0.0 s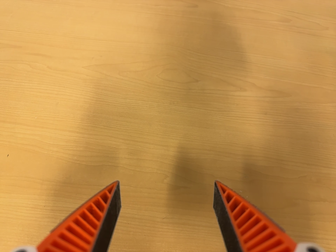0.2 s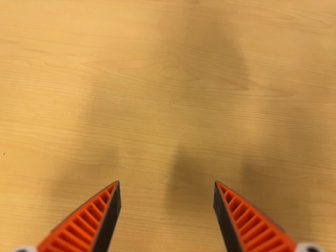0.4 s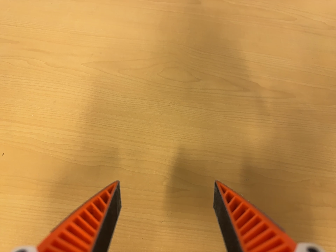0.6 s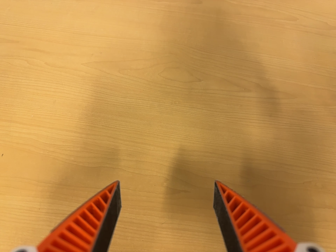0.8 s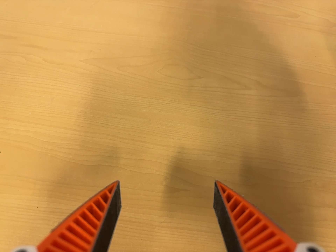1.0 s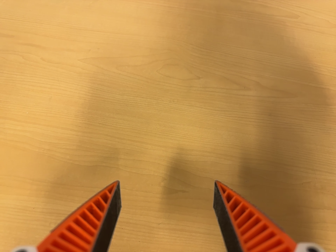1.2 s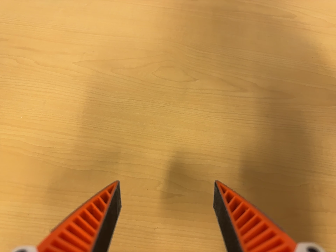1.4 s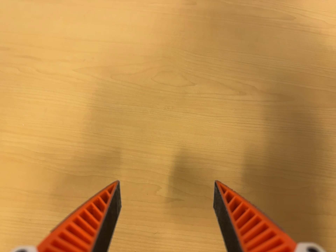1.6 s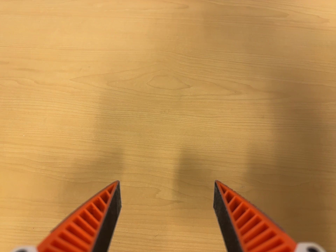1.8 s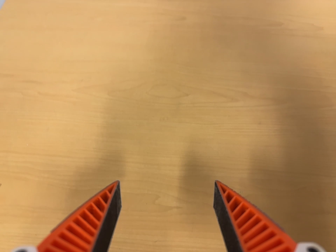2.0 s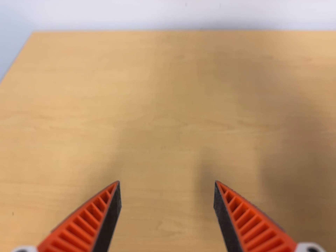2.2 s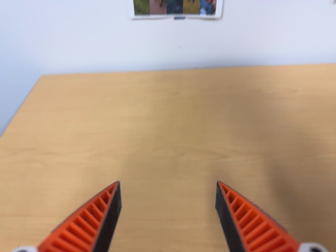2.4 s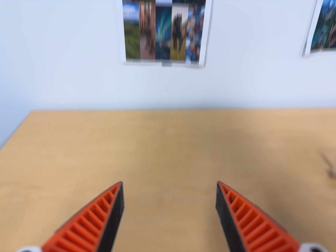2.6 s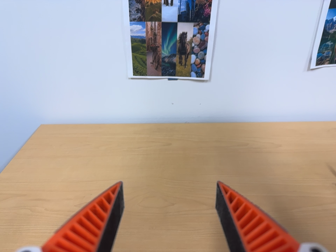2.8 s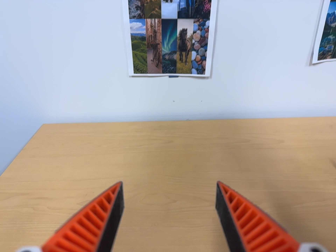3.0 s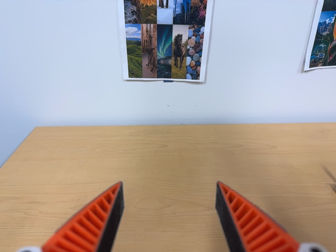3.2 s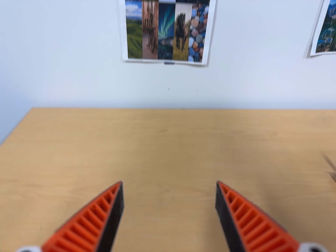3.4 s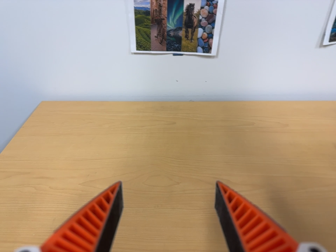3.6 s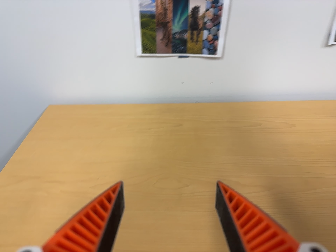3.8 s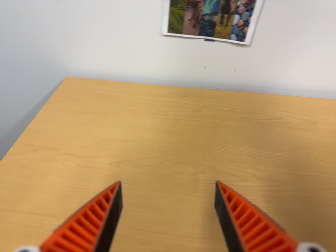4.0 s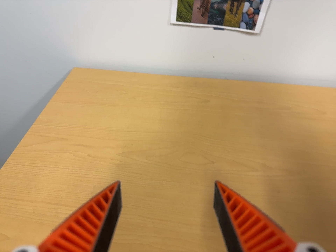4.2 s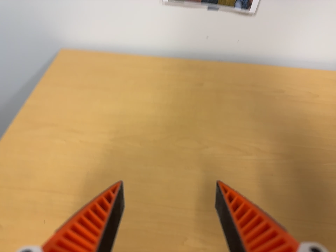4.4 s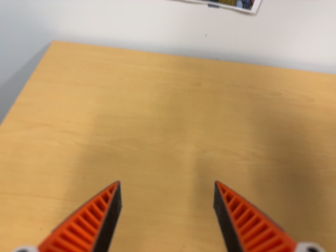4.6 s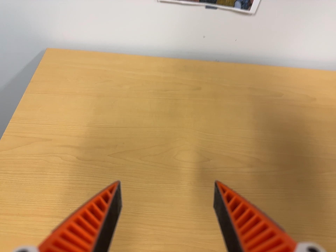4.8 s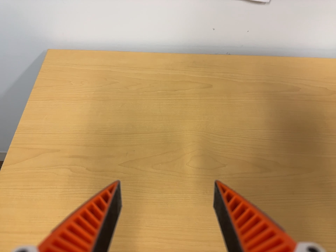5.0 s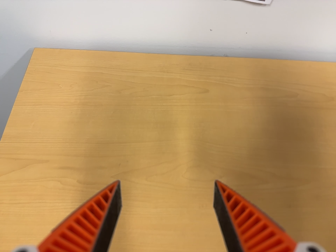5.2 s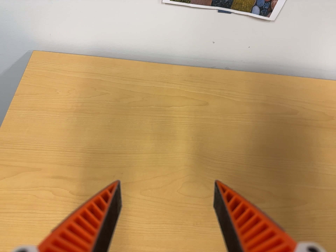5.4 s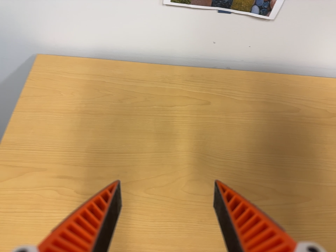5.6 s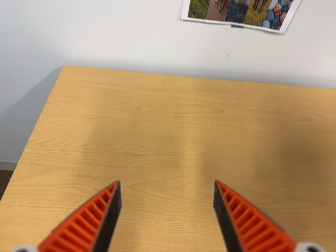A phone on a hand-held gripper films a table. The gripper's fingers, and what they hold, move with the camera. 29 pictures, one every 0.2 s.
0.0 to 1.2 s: The camera shifts only a little, or ends up much as it began.
1.2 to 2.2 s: The camera travels backward and to its right, about 9 cm, so what stands in front gets smaller. Its aim tips toward the top of its view by about 20 degrees, and the scene shifts downward. It rolls about its line of sight by about 10 degrees, and the scene rotates counterclockwise.
2.2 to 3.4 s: The camera shifts only a little, or ends up much as it began.
3.4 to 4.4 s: The camera travels to its left and toward the top of its view, about 10 cm, so close, fixed things drift to the right. Its aim tips toward the bottom of its view by about 15 degrees, and the scene shifts upward.
4.4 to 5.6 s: The camera travels toward the top of its view, about 10 cm, so close, fixed things drift downward.
The film runs forward here.
